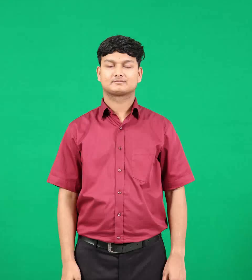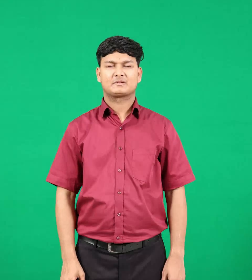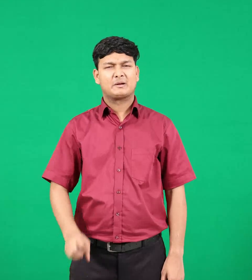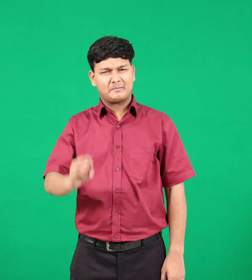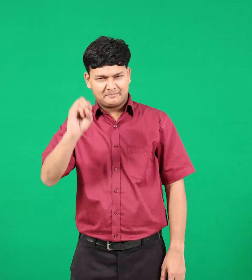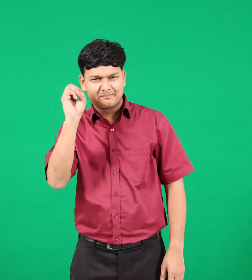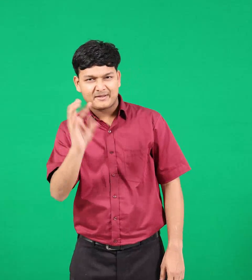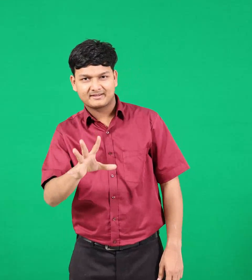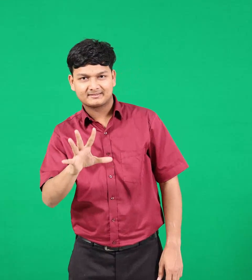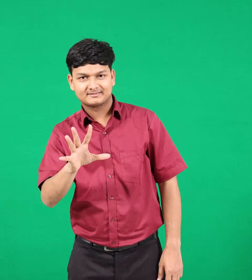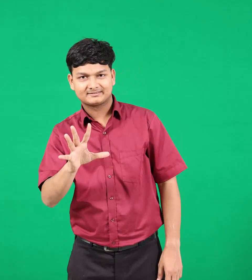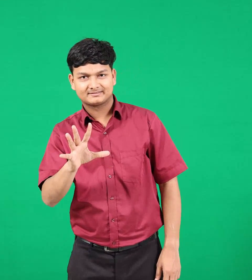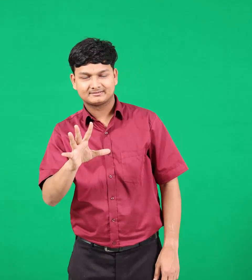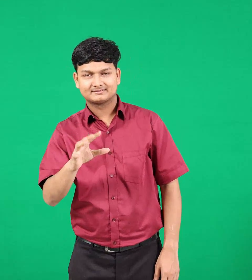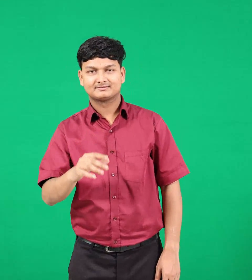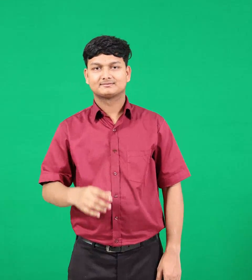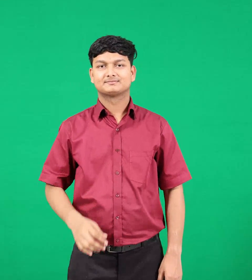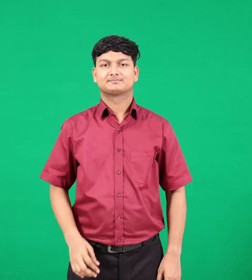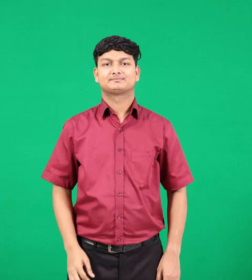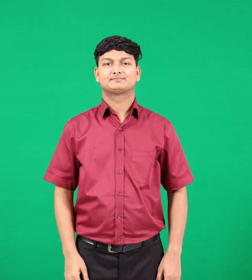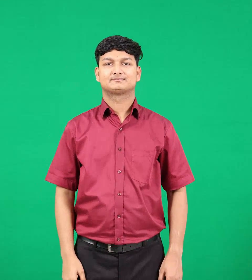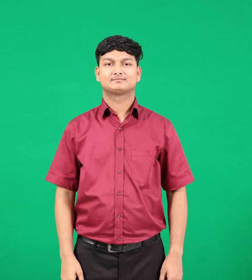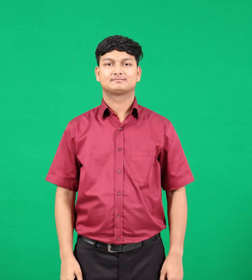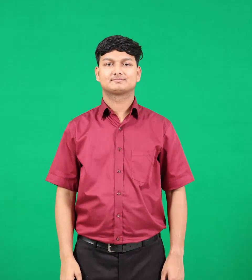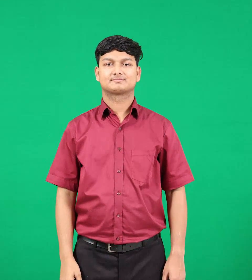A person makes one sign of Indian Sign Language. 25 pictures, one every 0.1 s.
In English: bad
